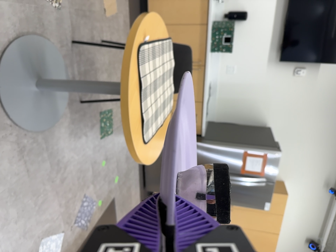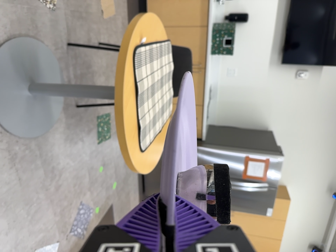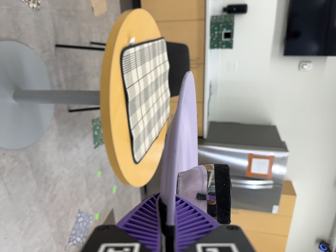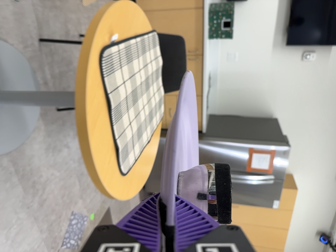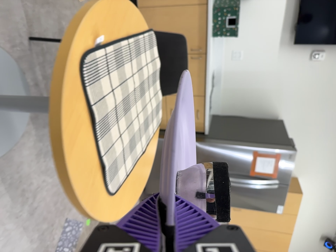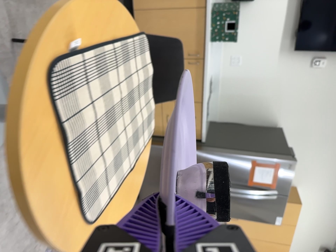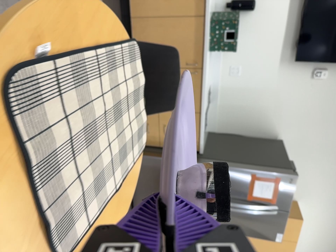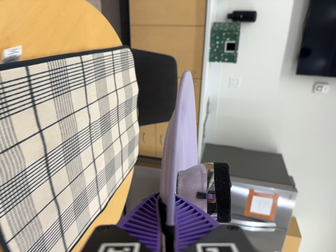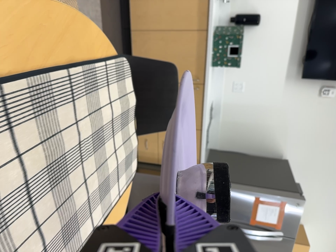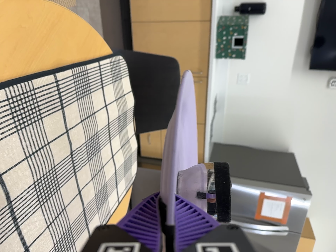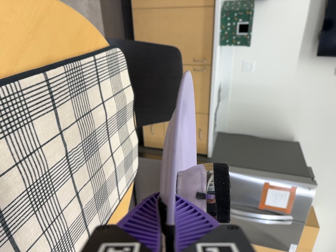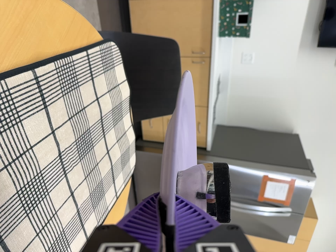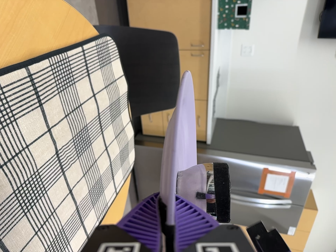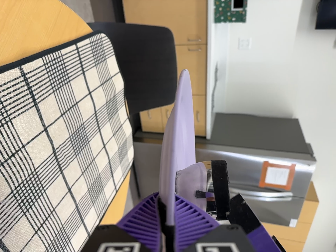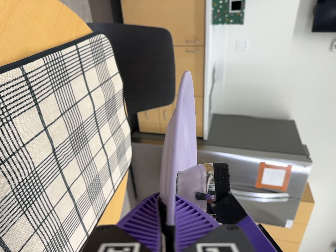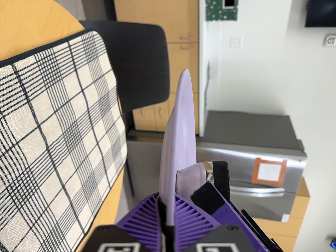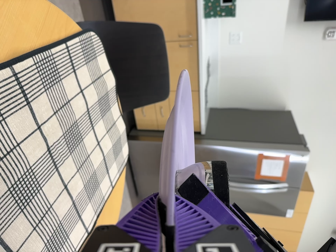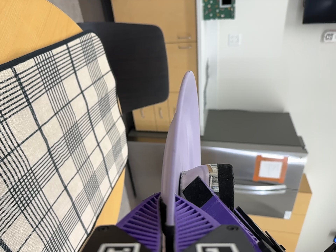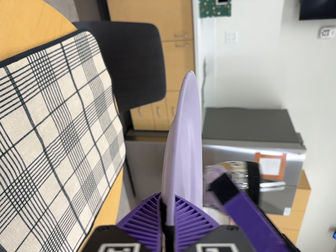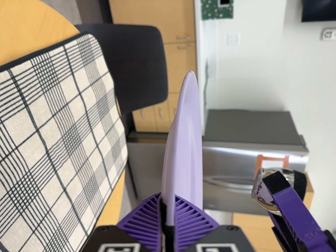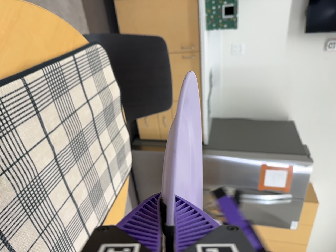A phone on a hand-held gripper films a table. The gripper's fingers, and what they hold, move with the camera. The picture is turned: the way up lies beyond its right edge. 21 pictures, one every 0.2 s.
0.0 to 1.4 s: The camera travels forward and toward the top of its view, about 70 cm, so what stands in front looms larger.
1.4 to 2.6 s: The camera travels forward and toward the top of its view, about 20 cm, so what stands in front looms larger. Its aim tips toward the bottom of its view by about 10 degrees.
2.6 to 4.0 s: The camera shifts only a little, or ends up much as it began.
The film runs forward here.
